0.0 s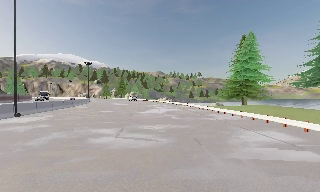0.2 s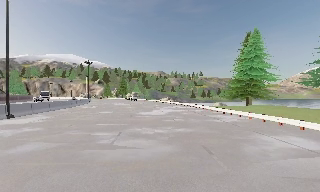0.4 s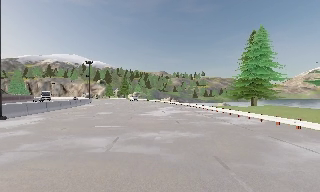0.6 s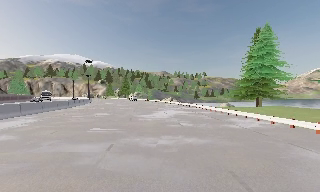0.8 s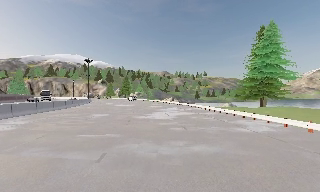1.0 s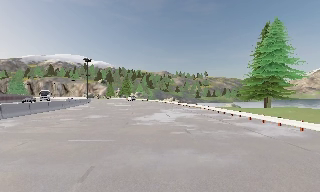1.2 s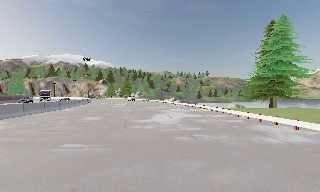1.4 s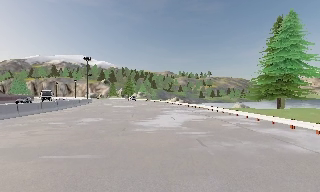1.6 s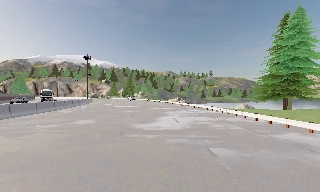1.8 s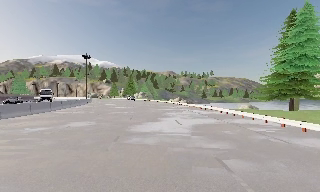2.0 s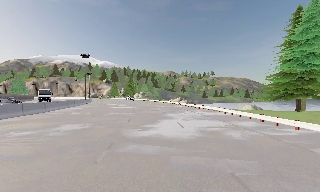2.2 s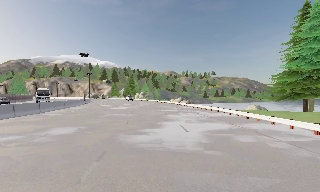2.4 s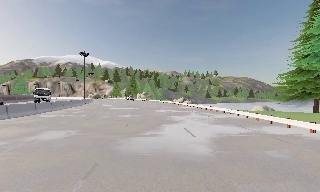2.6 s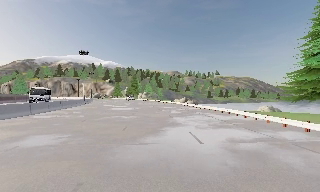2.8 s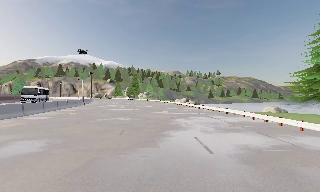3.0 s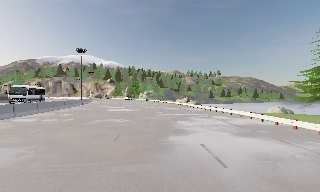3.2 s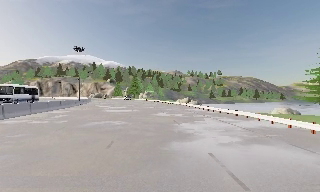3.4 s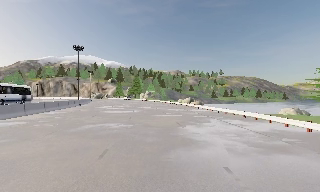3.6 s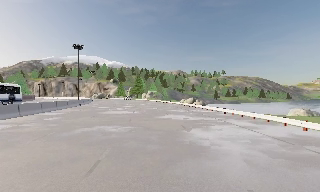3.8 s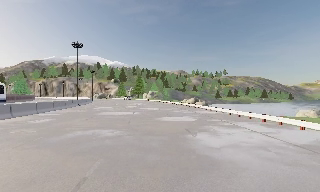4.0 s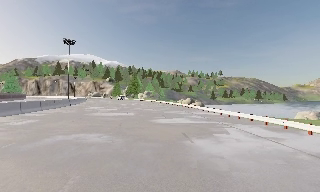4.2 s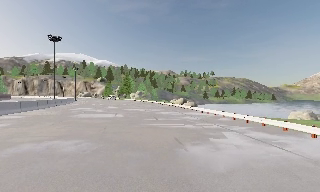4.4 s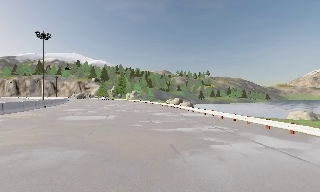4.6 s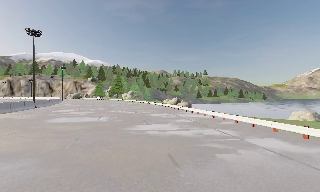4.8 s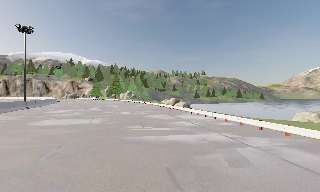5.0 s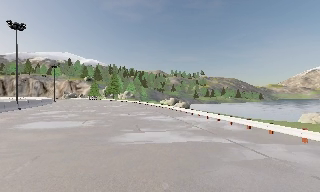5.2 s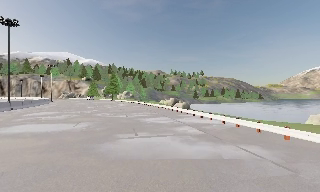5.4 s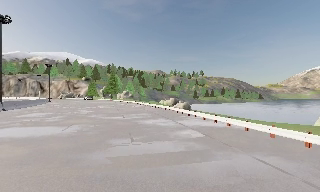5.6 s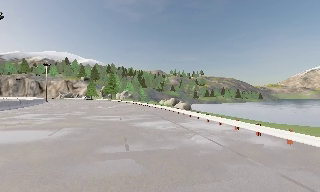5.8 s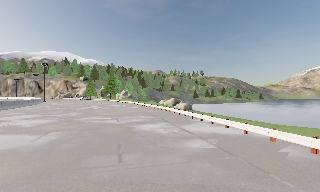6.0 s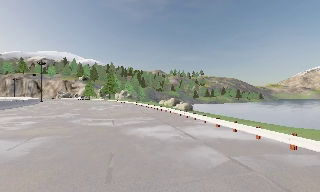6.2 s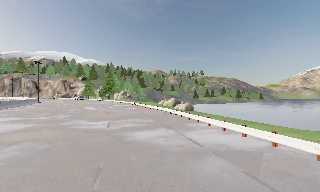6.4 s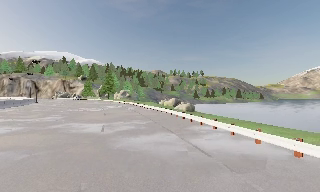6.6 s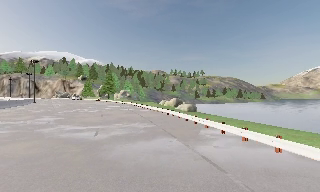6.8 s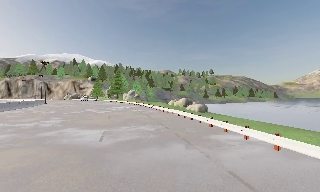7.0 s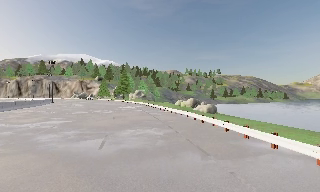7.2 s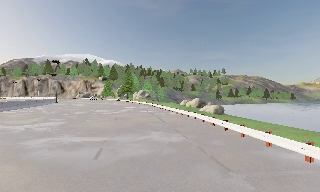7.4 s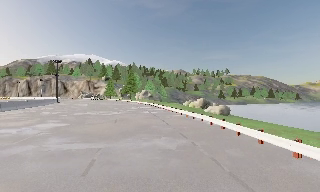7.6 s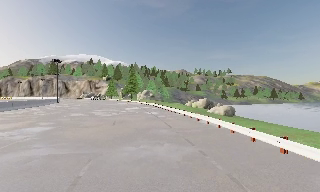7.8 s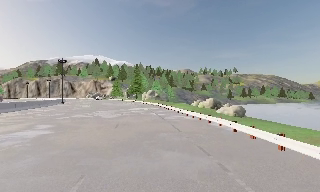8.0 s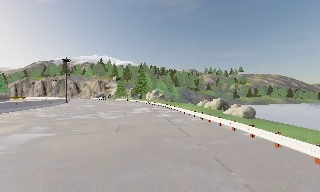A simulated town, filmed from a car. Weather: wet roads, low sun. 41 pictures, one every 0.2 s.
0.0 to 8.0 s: The scene slides to the right, as the camera pans about 10 degrees to its left. It travels forward, about 40 m, so what stands in front looms larger.
The film runs forward here.
